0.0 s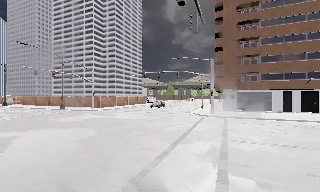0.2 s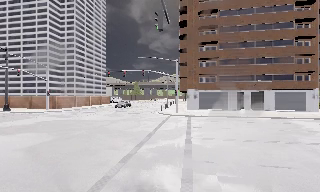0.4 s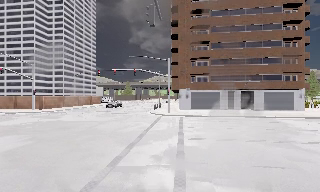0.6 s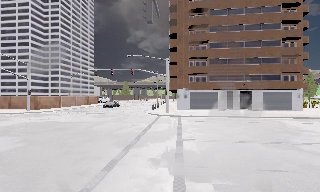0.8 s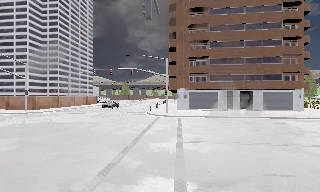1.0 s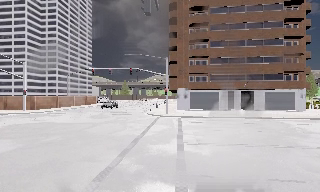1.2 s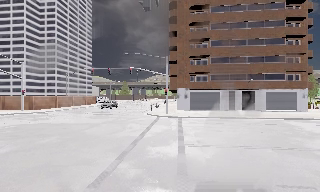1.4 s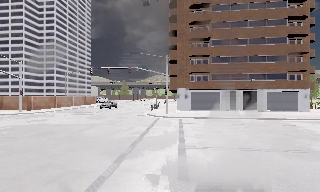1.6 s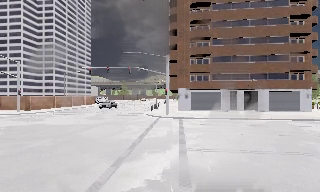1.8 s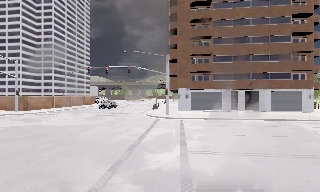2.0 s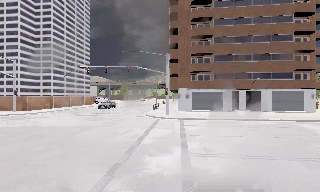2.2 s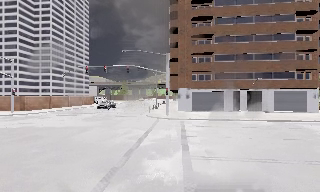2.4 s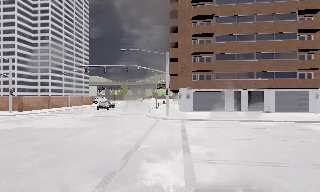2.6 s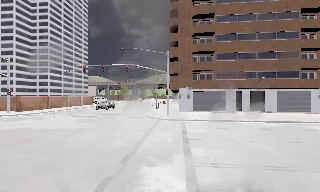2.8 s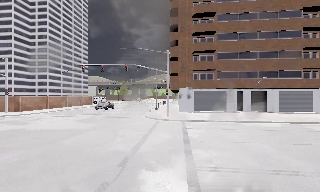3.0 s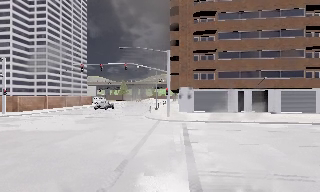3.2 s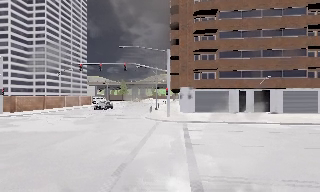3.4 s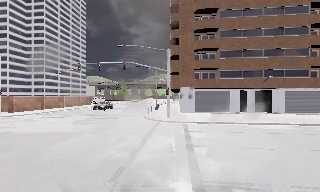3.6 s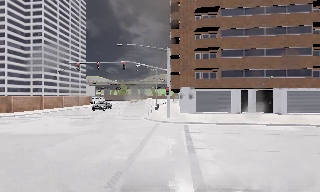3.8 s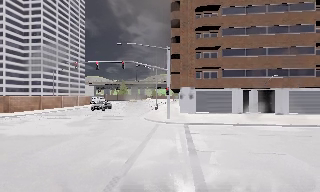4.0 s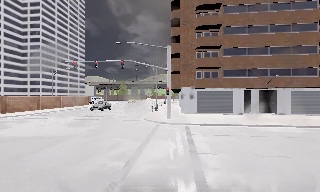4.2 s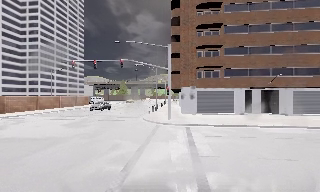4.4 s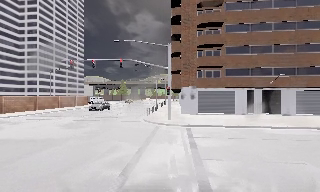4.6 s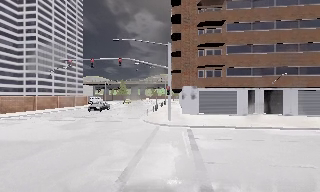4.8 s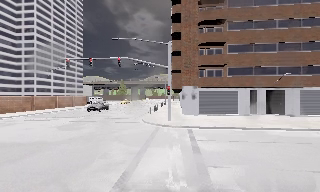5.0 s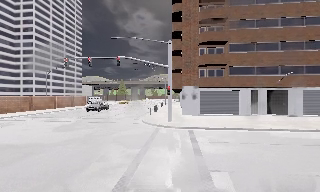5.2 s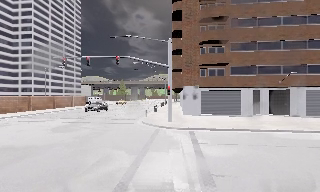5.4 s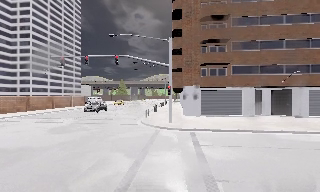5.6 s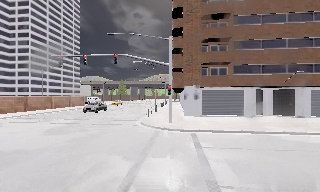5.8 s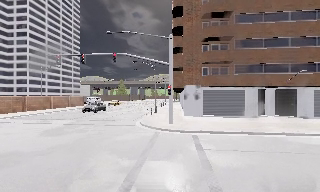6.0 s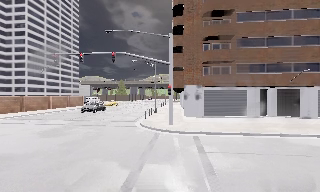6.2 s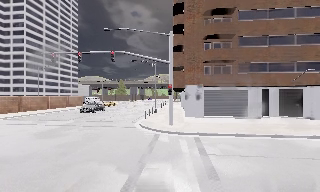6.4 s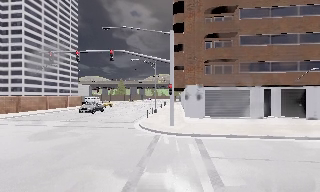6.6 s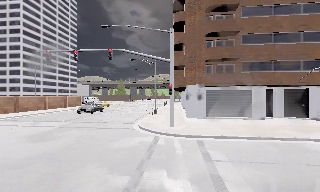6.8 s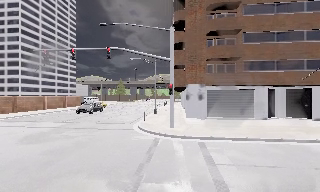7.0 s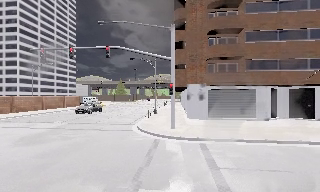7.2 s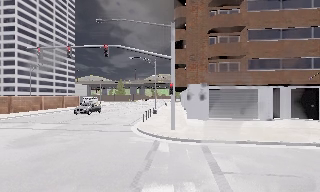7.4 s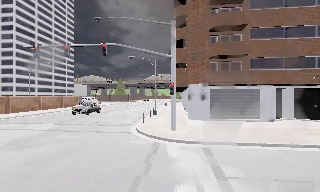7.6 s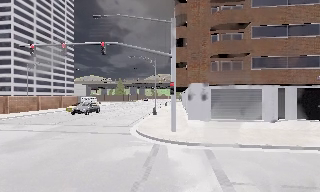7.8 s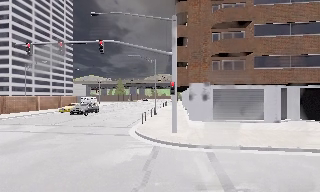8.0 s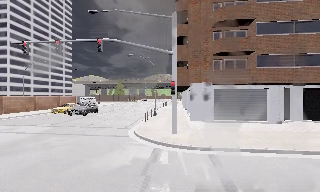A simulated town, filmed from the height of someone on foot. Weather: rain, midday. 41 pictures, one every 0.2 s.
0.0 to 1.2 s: The scene slides to the left, as the camera pans about 15 degrees to its right. It travels forward, about 2 m, so what stands in front looms larger.
1.2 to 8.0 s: The camera travels forward, about 11 m, so what stands in front looms larger.
The film runs forward here.
